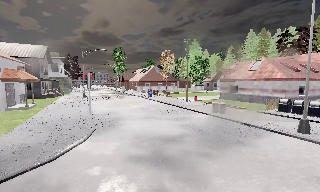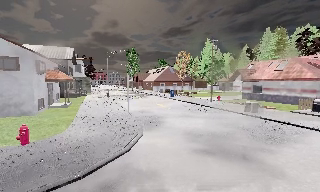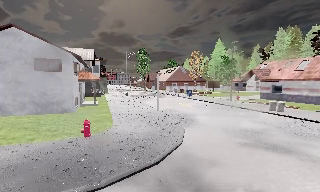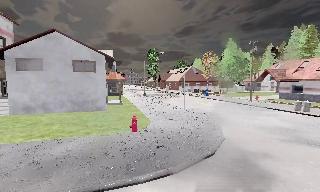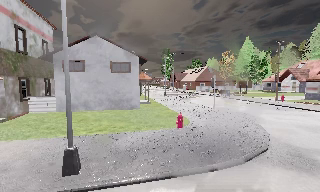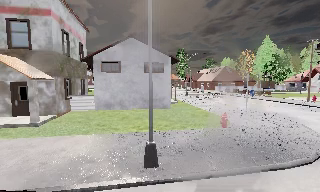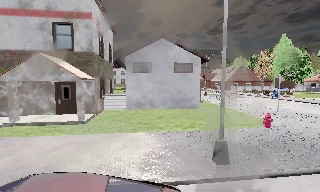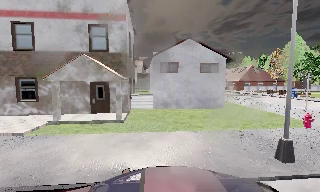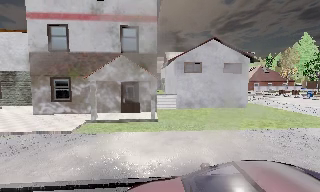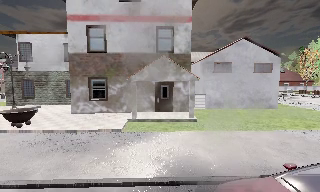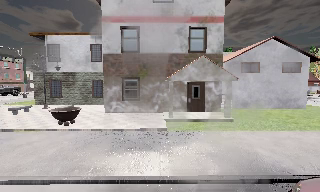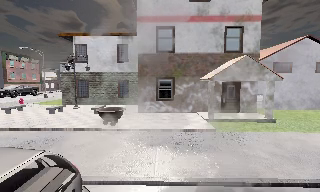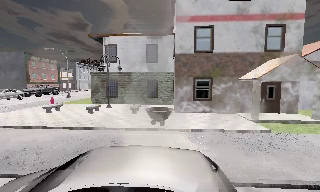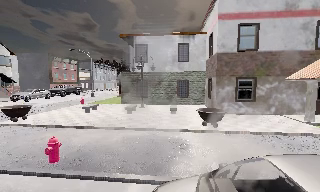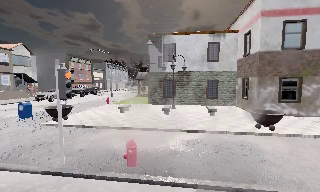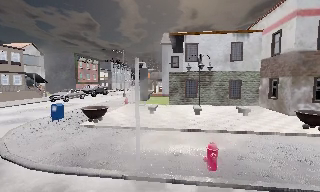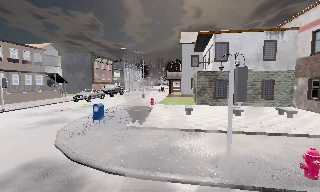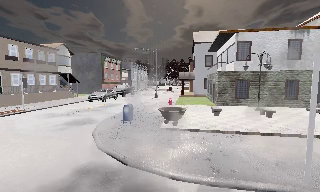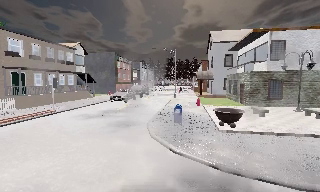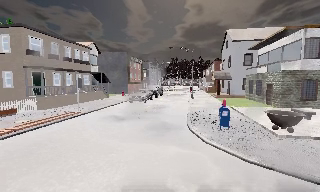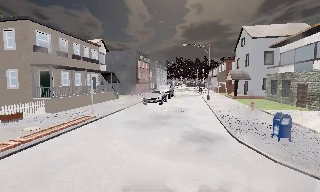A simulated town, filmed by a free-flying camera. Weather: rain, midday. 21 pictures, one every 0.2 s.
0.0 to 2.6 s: The camera pans to its left, which is counterclockwise from overhead, by about 30 degrees. It travels to its left, about 25 m, so close, fixed things drift to the right.
2.6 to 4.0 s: The camera travels to its left, about 16 m, so close, fixed things drift to the right.
The film runs forward here.
